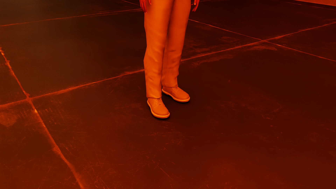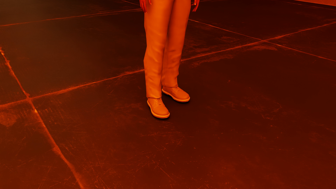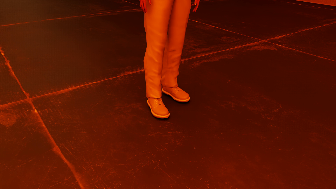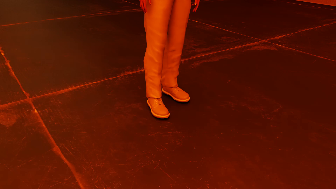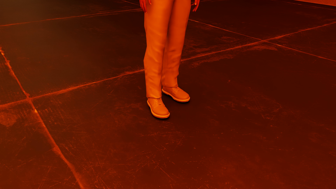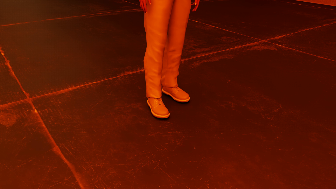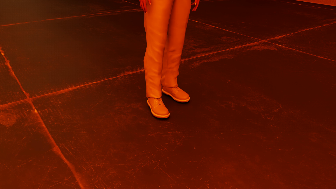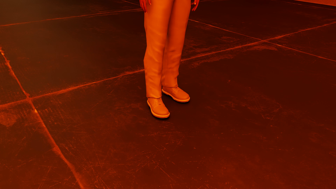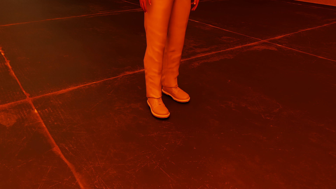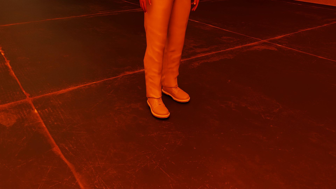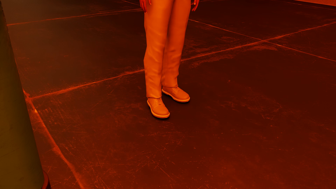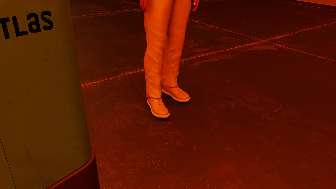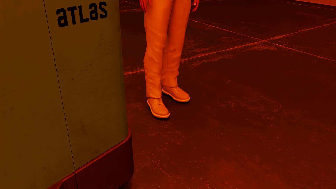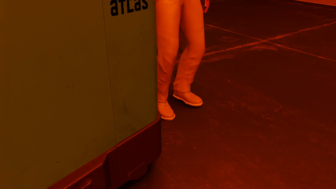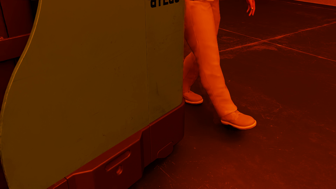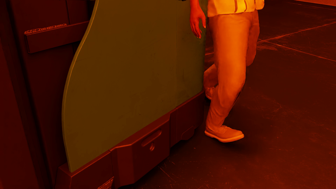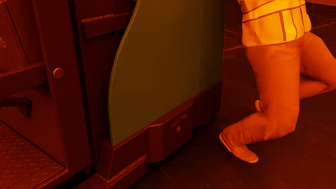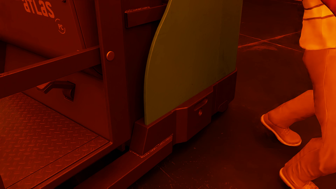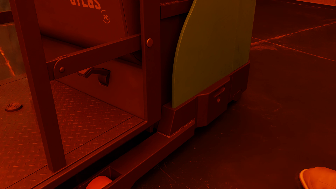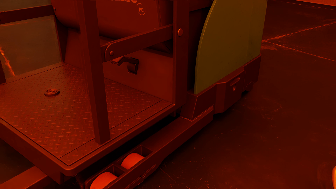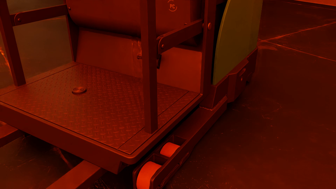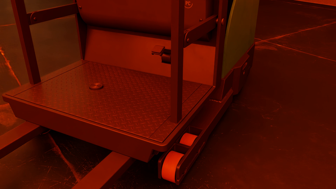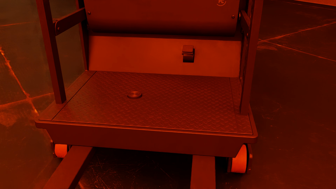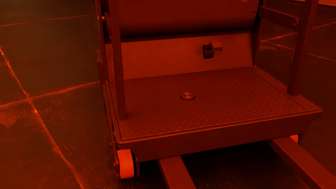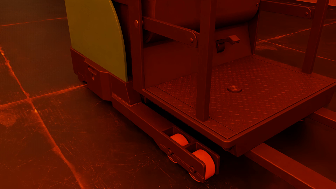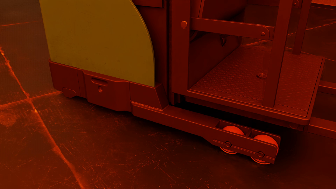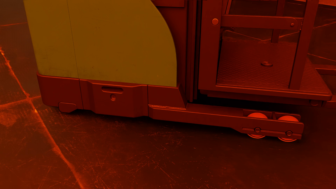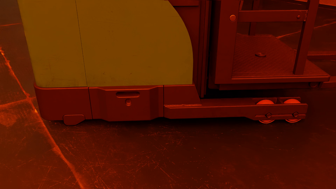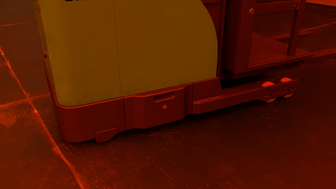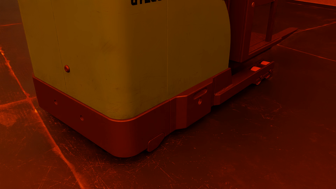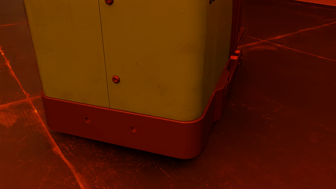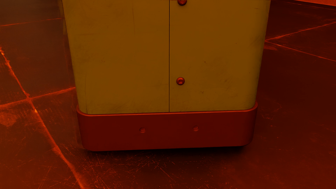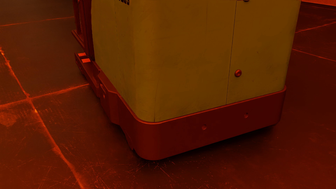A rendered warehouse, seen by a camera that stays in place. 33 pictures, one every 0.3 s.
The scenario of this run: Near miss between a forklift and a person.
